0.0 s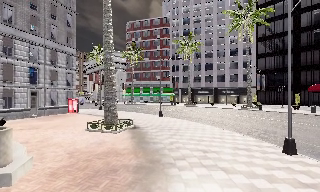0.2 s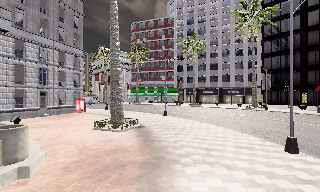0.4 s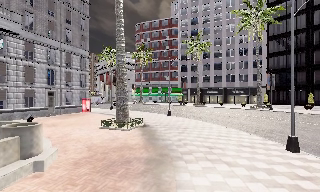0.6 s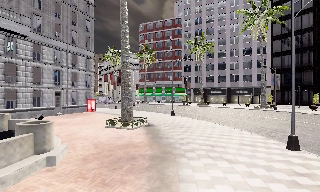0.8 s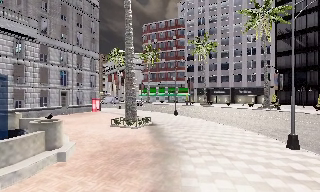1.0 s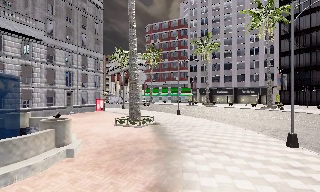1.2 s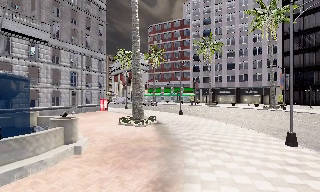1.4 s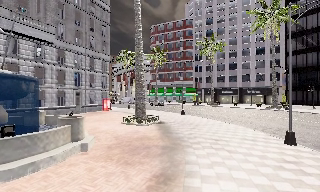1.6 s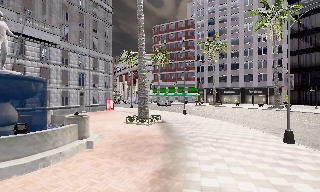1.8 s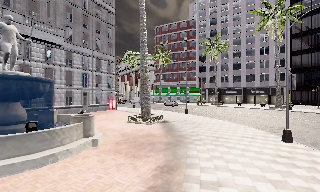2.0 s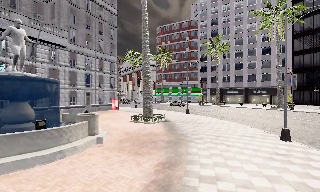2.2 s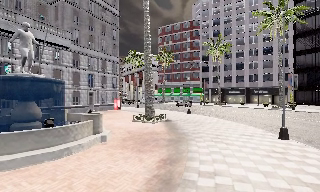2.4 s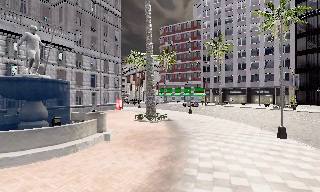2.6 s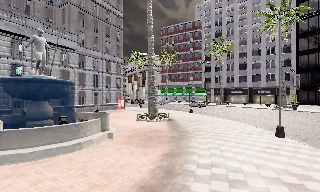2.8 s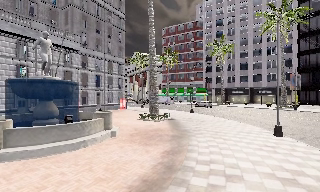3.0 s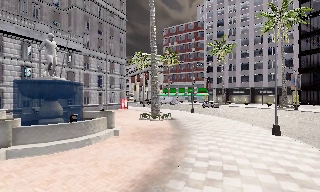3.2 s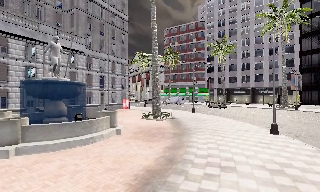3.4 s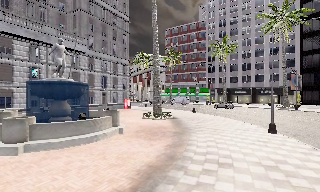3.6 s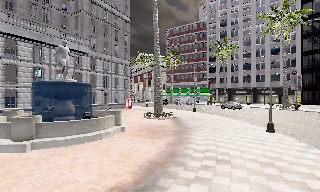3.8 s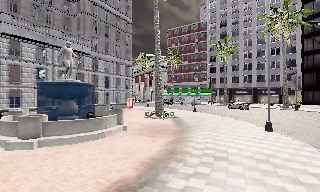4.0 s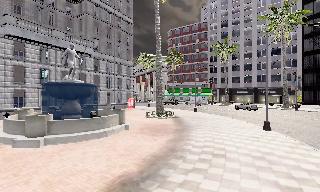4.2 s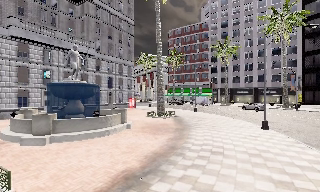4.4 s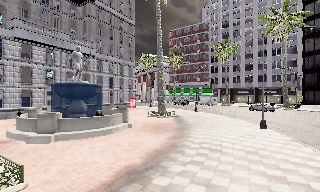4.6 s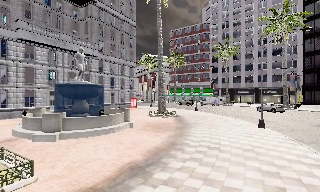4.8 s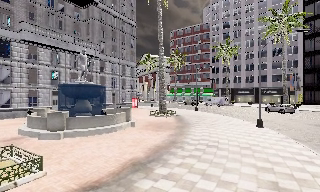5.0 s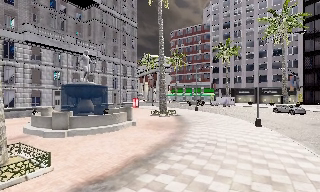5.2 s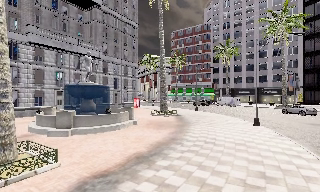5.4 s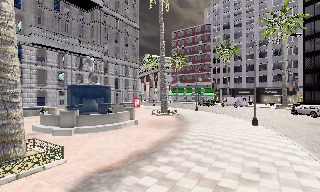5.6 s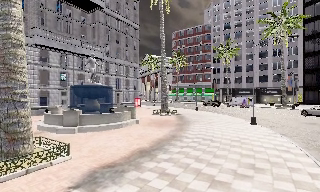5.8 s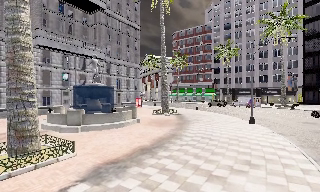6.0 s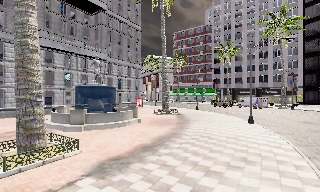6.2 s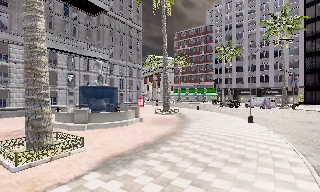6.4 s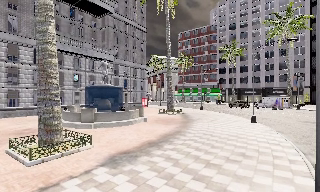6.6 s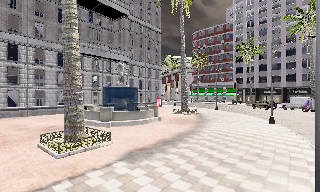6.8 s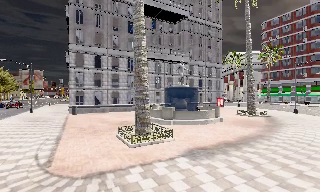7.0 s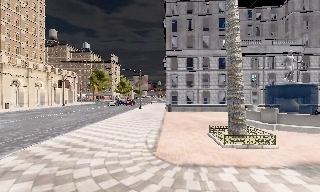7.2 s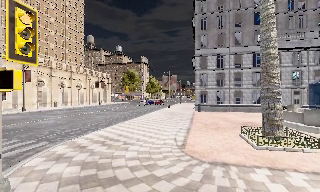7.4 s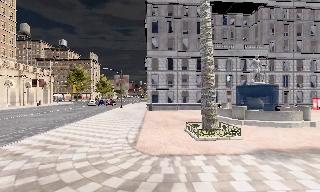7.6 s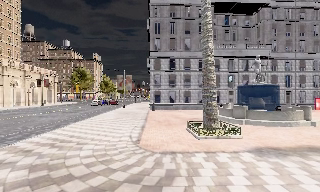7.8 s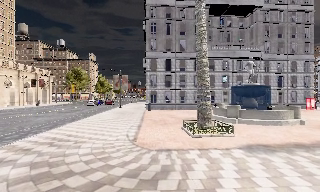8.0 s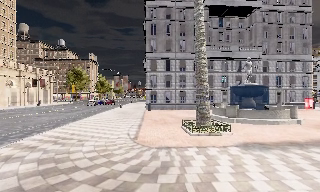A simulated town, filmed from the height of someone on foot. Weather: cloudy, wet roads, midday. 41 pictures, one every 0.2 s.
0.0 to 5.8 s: The camera swings to its left by about 15 degrees, and the scene slides to the right. It travels backward, about 9 m, so what stands in front gets smaller.
5.8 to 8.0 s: The camera swings to its left by about 50 degrees, and the scene slides to the right. It travels backward, about 3.5 m.
The film runs backward here.
